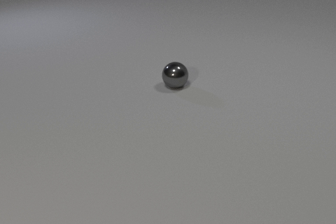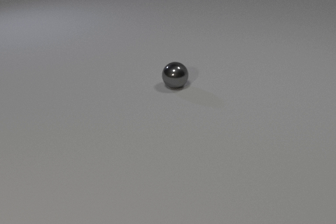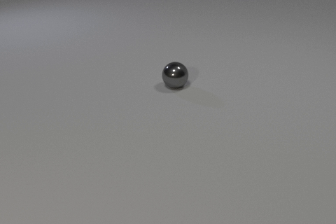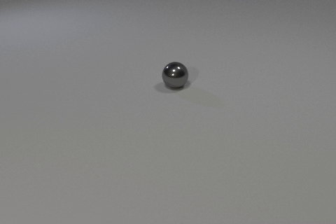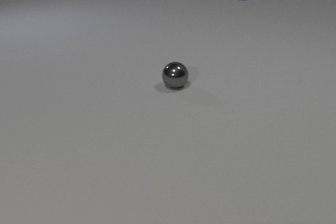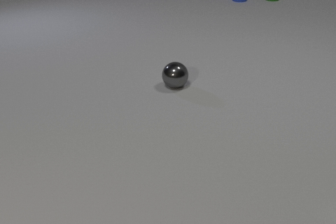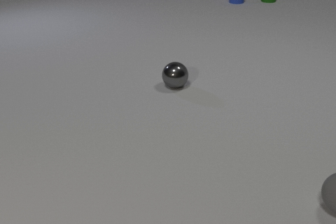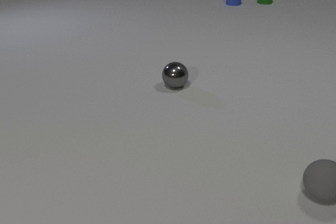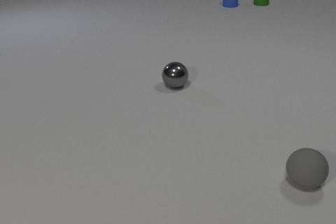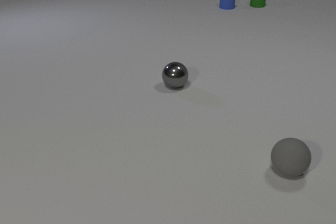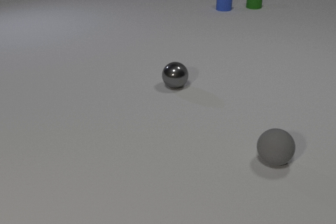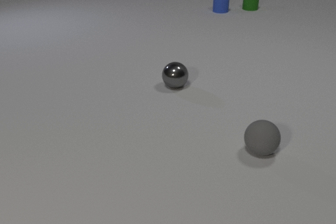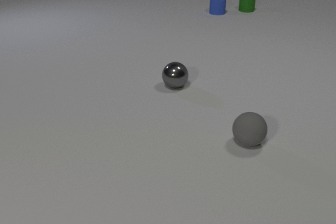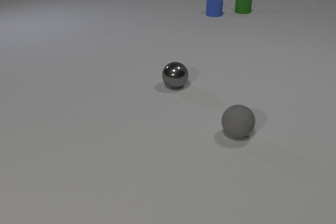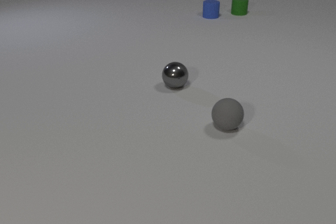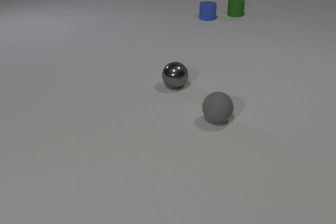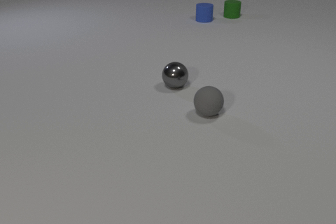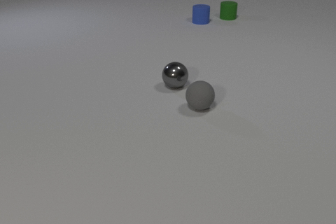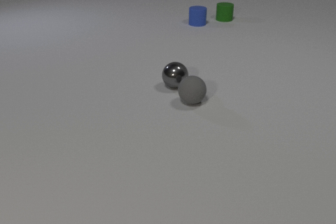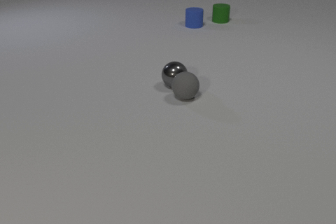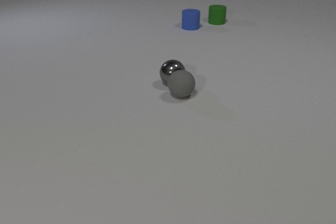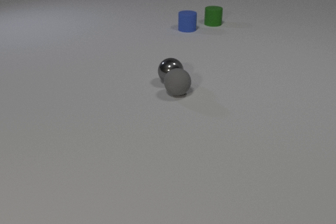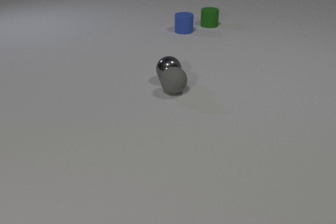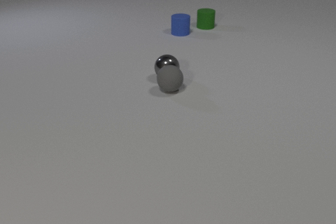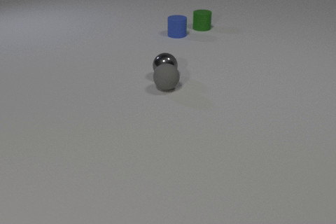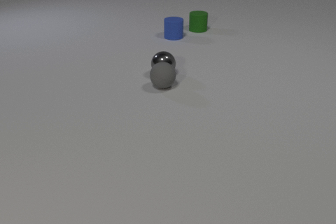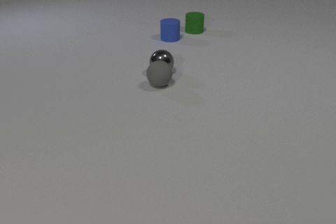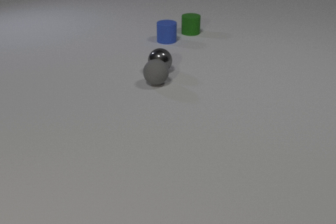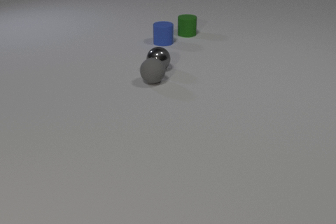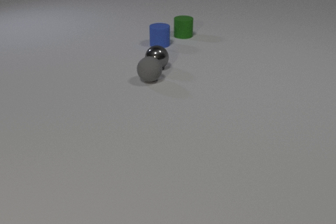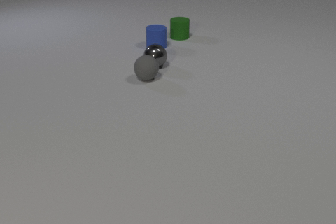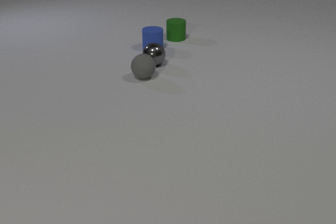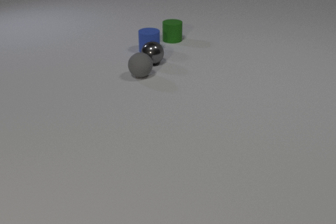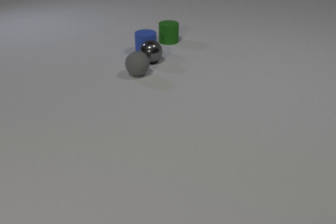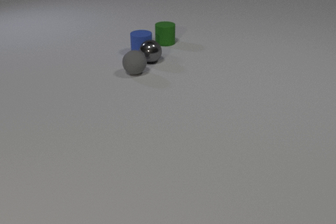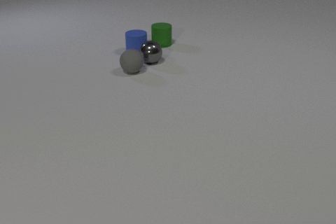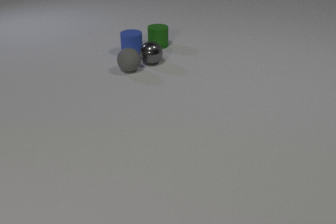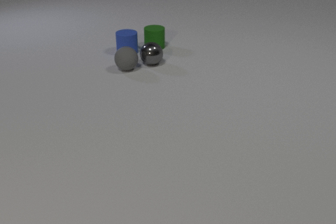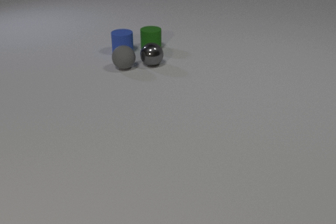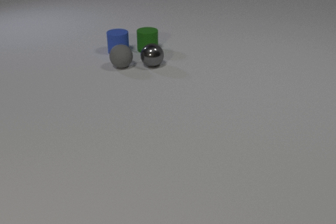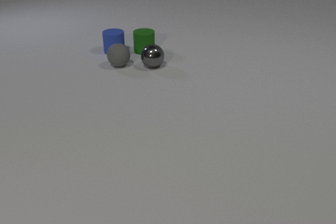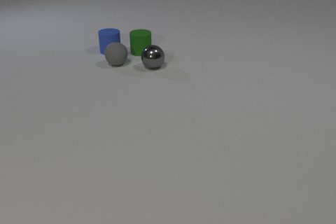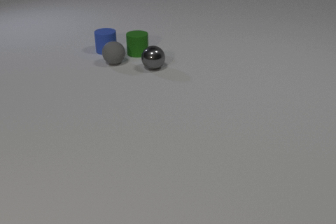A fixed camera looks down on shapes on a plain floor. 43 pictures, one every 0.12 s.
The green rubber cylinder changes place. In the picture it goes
toward the camera.
0.00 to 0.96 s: The gray rubber sphere comes in at the right edge, rolls to the left and away from the camera. The blue rubber cylinder comes in at the top edge, slides toward the camera and to the left. The green rubber cylinder comes in at the top edge, slides toward the camera and to the left.
0.96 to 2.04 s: The gray rubber sphere rolls away from the camera and to the left. The blue rubber cylinder slides toward the camera and to the left. The green rubber cylinder slides toward the camera and to the left.
2.04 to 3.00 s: The gray rubber sphere rolls away from the camera and to the left. The gray metal sphere rolls away from the camera and to the left. The blue rubber cylinder slides toward the camera and to the left. The green rubber cylinder slides toward the camera and to the left. The gray rubber sphere and the gray metal sphere collide.
3.00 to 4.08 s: The gray rubber sphere rolls away from the camera and to the left. The gray metal sphere rolls away from the camera. The blue rubber cylinder slides toward the camera and to the left. The green rubber cylinder slides toward the camera and to the left. The gray metal sphere and the blue rubber cylinder collide.
4.08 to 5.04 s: The gray rubber sphere rolls away from the camera and to the left. The gray metal sphere rolls toward the camera. The blue rubber cylinder slides to the left. The green rubber cylinder slides toward the camera and to the left.
How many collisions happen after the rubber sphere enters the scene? 2.
What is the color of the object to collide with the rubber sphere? gray.
Are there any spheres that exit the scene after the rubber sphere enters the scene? no.
